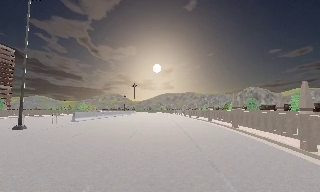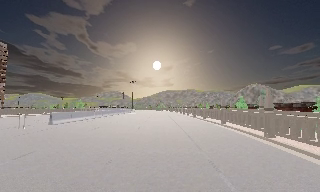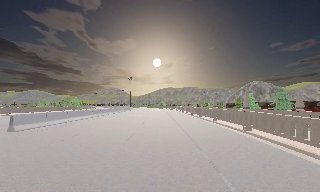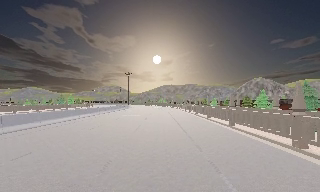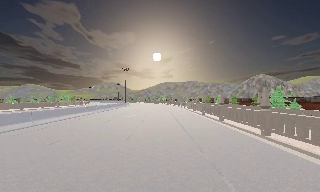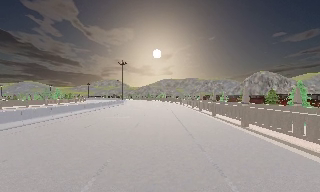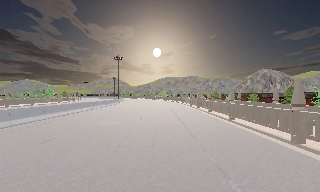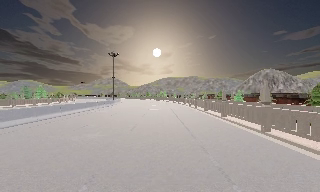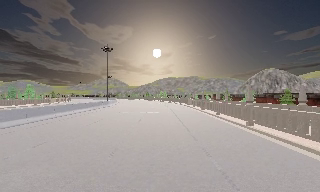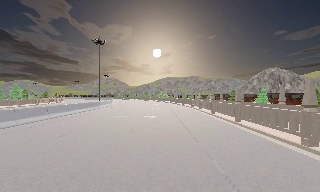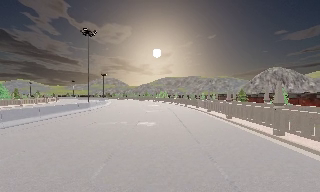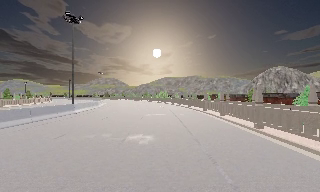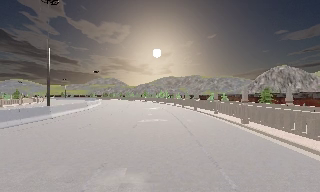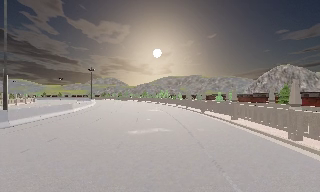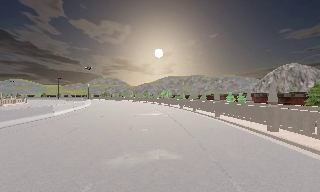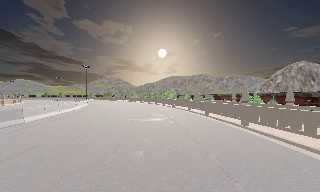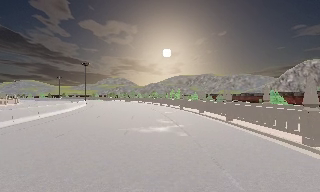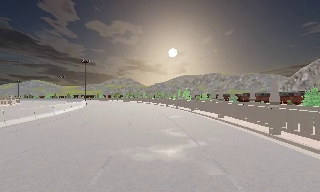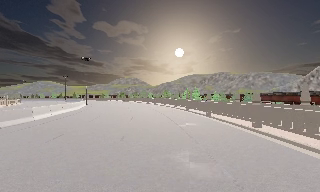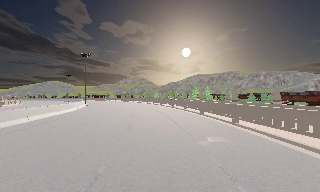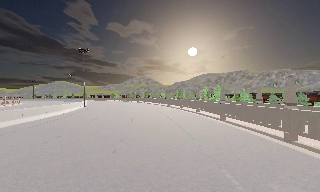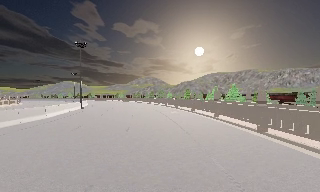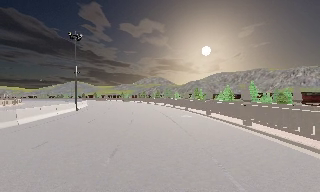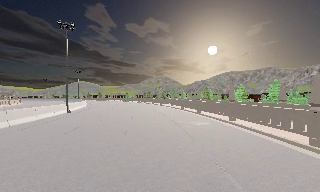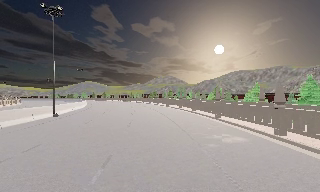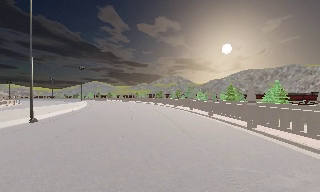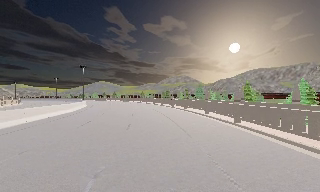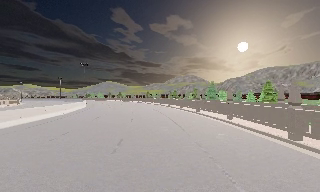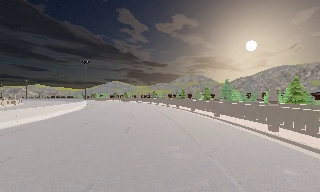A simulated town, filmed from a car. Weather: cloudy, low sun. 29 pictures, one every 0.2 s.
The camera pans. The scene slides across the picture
to the right.
The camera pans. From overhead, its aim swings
counterclockwise.
0.0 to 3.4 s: The camera travels forward, about 70 m, so what stands in front looms larger.
3.4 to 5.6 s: The camera swings to its left by about 25 degrees, and the scene slides to the right. It travels forward, about 45 m, so what stands in front looms larger.
The film runs forward here.
